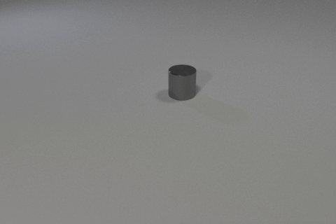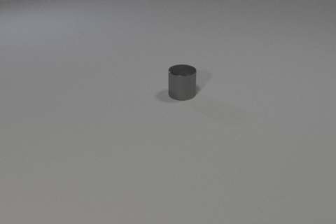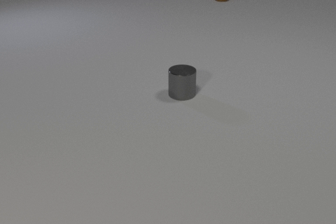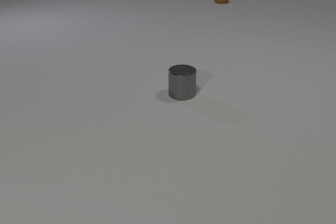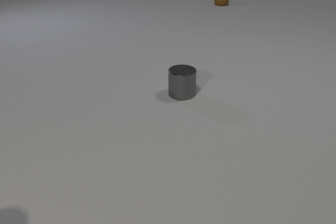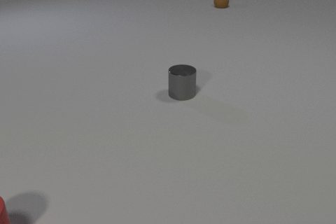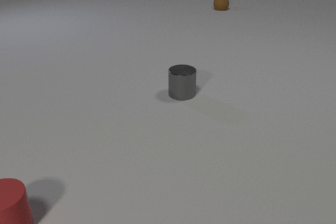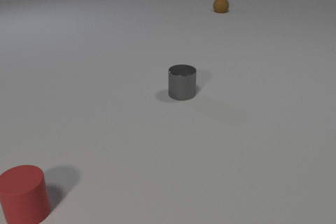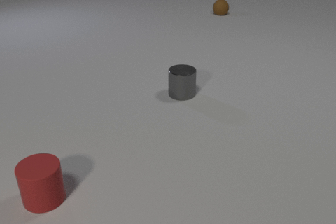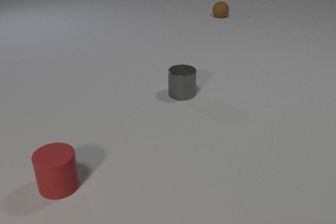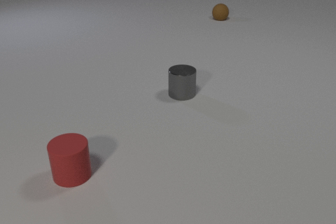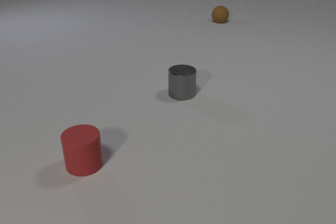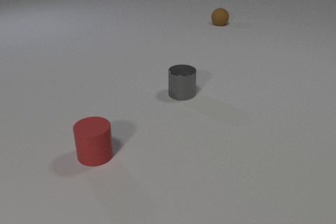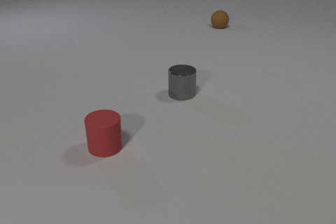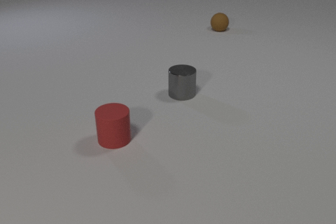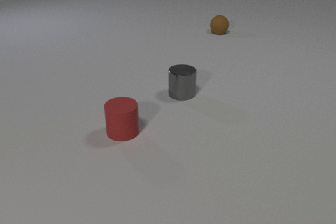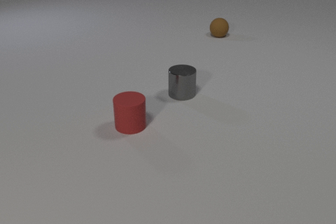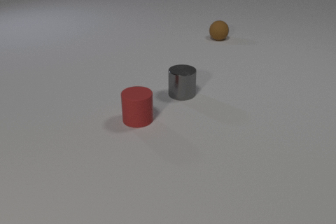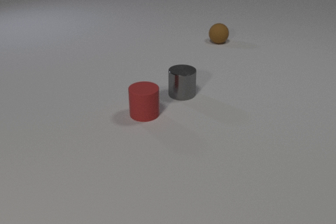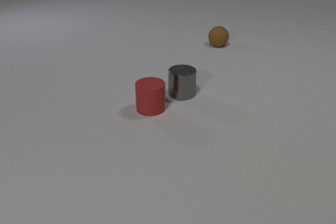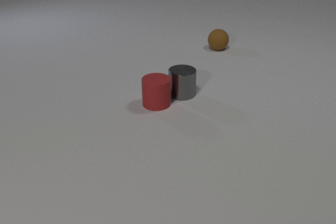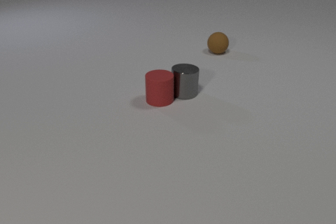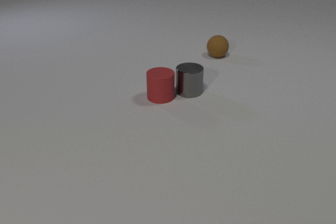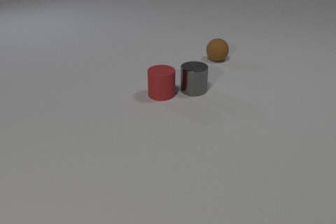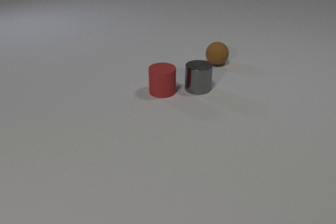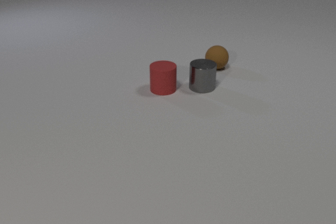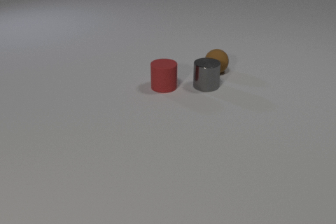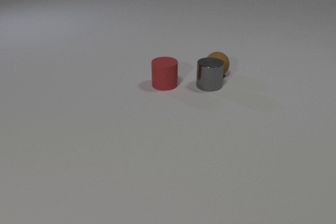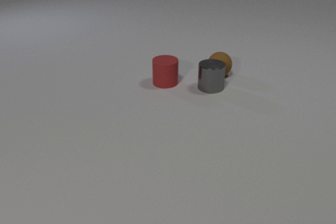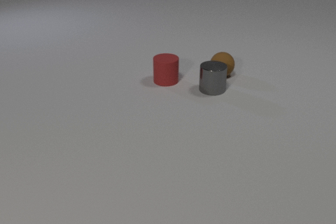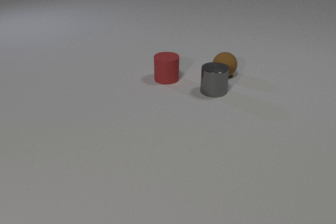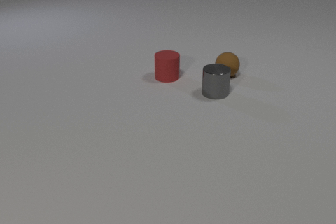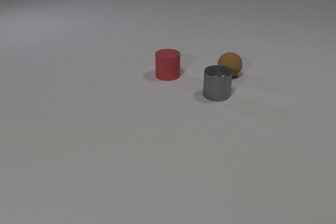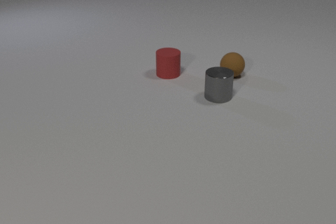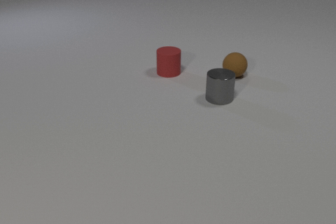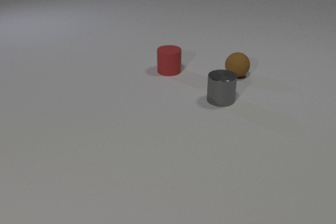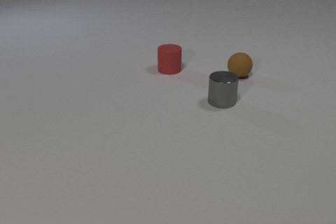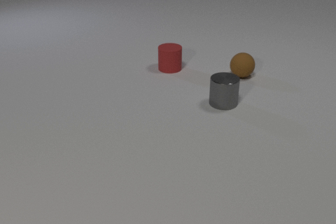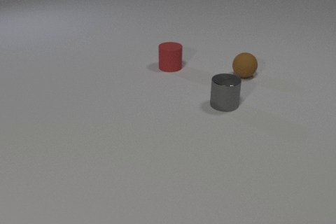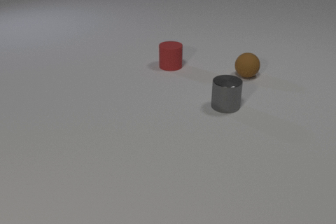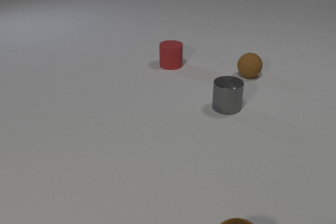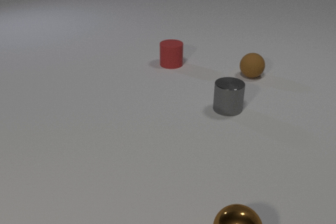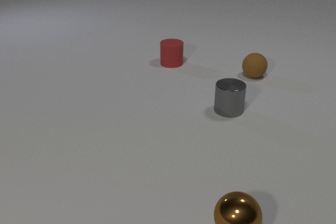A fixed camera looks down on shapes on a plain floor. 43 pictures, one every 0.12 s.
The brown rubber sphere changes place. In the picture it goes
toward the camera.
The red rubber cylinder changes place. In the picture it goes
away from the camera.
0.00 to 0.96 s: The red rubber cylinder comes in at the left edge, slides to the right and away from the camera. The brown rubber sphere comes in at the top edge, rolls toward the camera.
0.96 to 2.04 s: The red rubber cylinder slides away from the camera and to the right. The brown rubber sphere rolls toward the camera.
2.04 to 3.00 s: The red rubber cylinder slides away from the camera and to the right. The gray metal cylinder slides to the right and away from the camera. The brown rubber sphere rolls toward the camera. The red rubber cylinder and the gray metal cylinder collide.
3.00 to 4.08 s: The red rubber cylinder slides away from the camera. The gray metal cylinder slides toward the camera and to the right. The brown rubber sphere rolls to the right and toward the camera. The gray metal cylinder and the brown rubber sphere collide.
4.08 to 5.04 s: The red rubber cylinder slides away from the camera. The gray metal cylinder slides toward the camera and to the right. The brown rubber sphere rolls to the right. The brown metal sphere comes in at the bottom edge, rolls away from the camera.
Are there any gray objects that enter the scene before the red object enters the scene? no.
What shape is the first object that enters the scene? sphere.
How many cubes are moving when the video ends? 0.
